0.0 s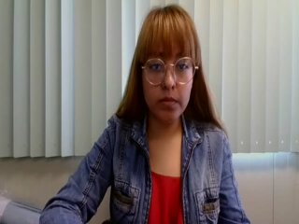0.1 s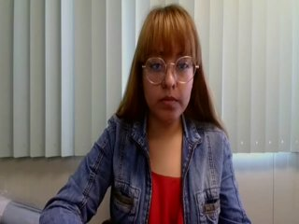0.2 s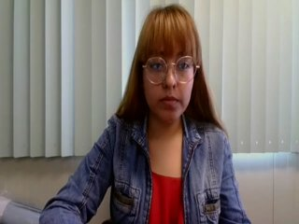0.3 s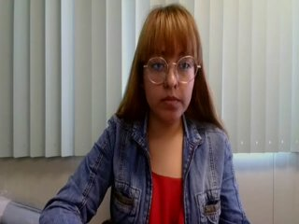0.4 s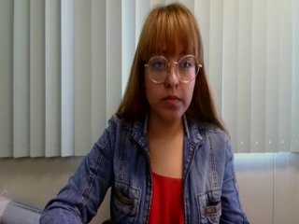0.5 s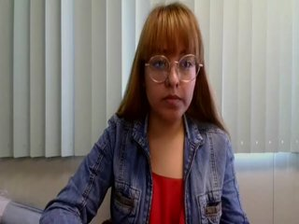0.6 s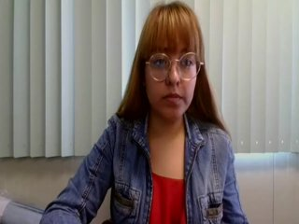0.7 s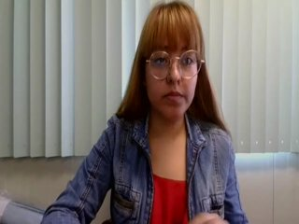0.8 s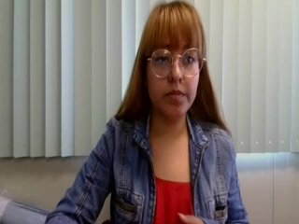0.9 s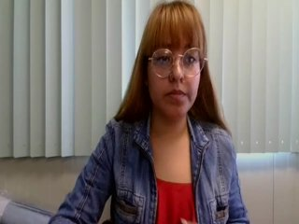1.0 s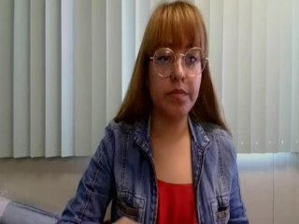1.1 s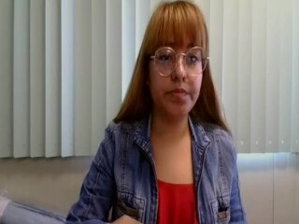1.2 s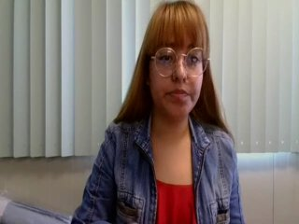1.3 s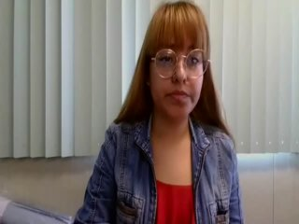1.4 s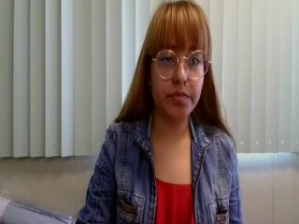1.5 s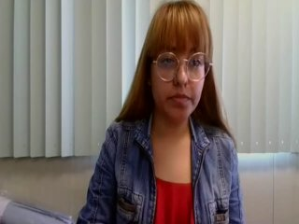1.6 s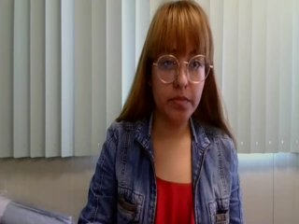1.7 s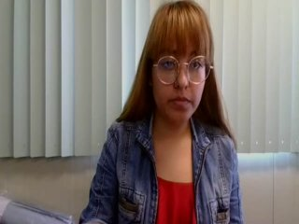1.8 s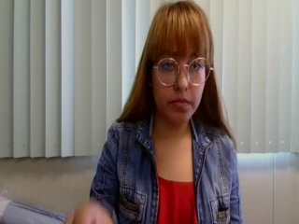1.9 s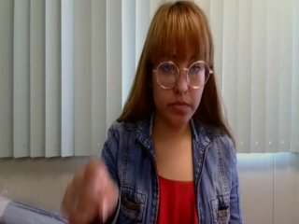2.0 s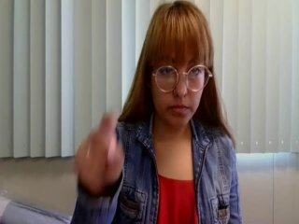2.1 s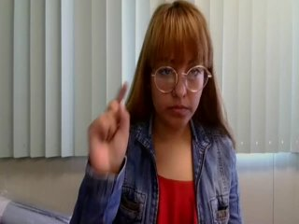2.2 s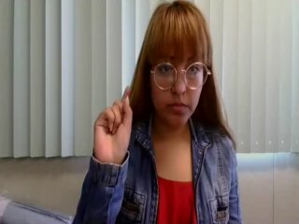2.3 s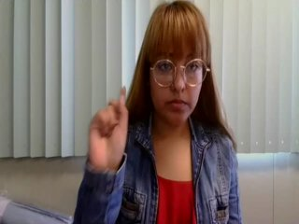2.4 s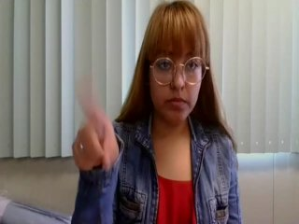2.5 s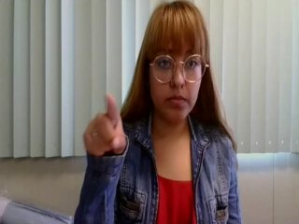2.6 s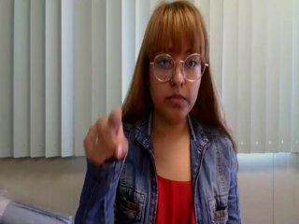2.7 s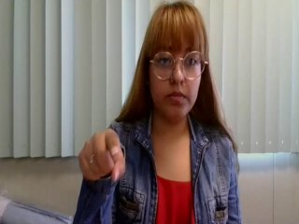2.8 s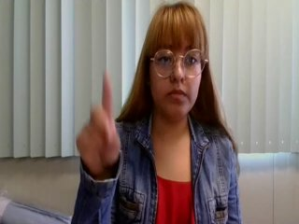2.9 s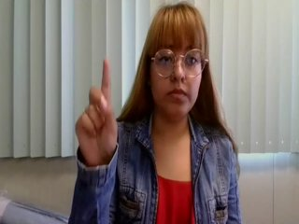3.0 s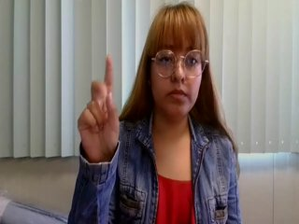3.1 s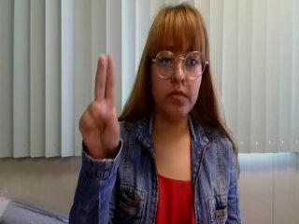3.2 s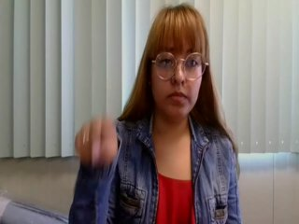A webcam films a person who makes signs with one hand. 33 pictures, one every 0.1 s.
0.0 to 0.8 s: Non-gesture.
0.9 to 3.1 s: Click with one finger.
